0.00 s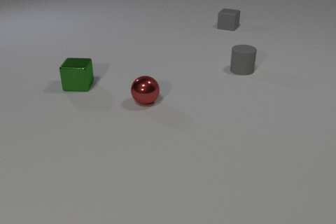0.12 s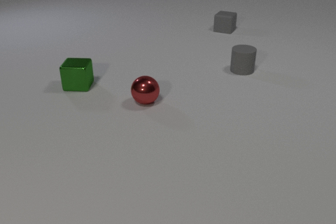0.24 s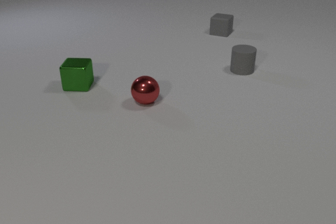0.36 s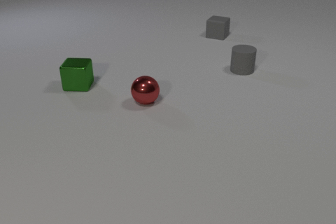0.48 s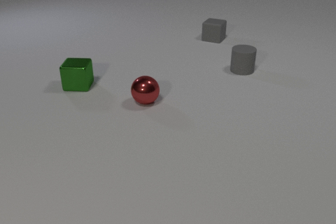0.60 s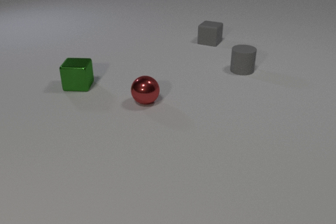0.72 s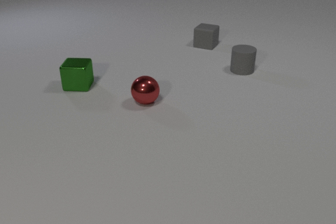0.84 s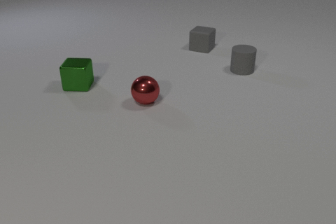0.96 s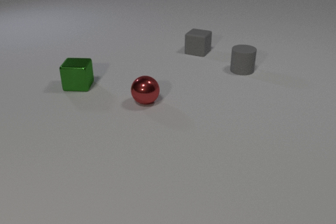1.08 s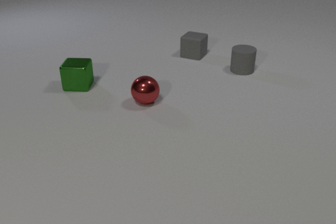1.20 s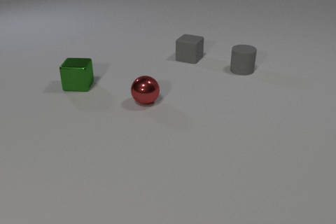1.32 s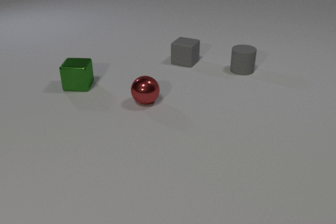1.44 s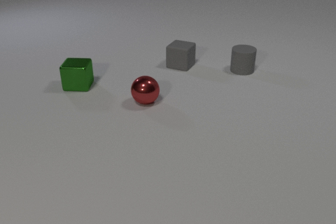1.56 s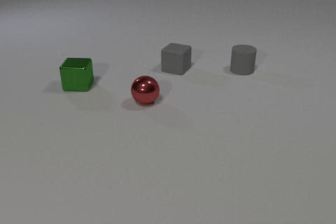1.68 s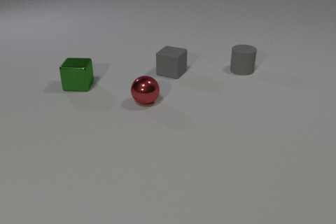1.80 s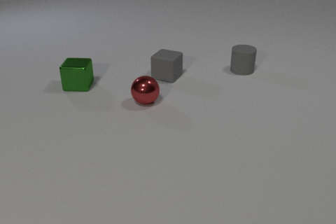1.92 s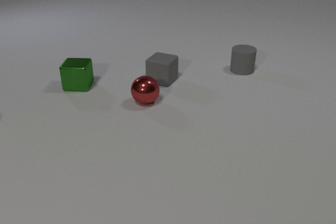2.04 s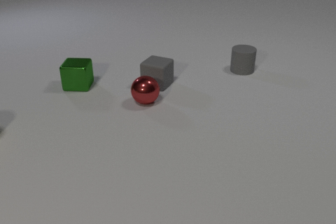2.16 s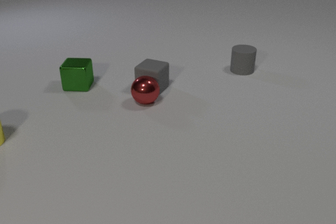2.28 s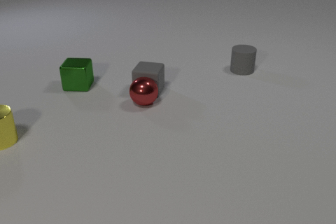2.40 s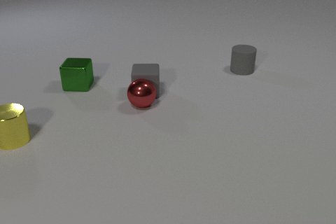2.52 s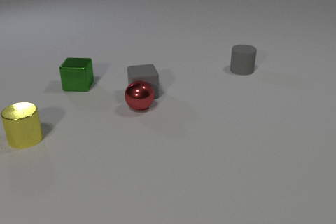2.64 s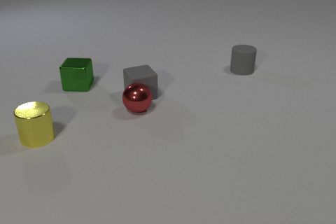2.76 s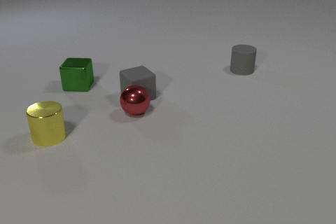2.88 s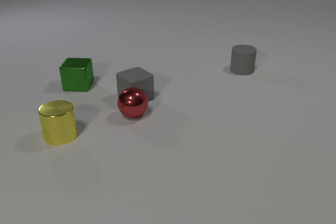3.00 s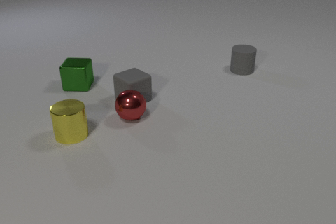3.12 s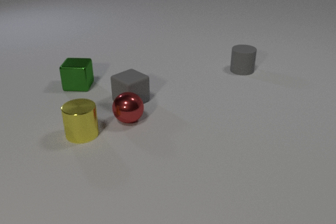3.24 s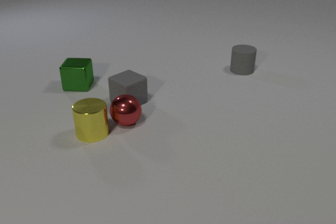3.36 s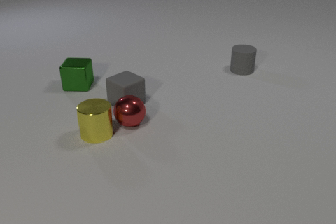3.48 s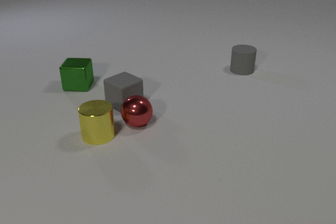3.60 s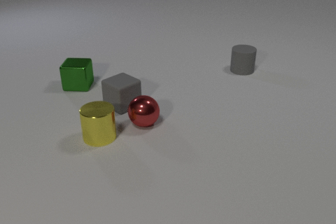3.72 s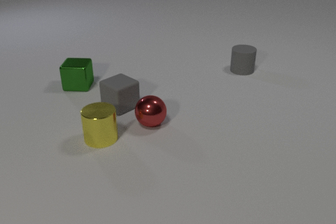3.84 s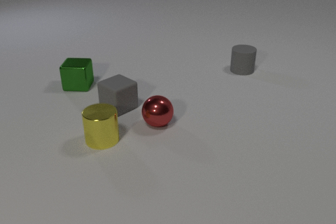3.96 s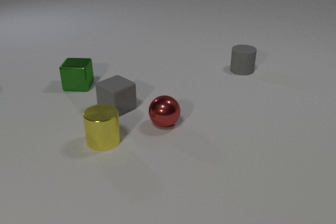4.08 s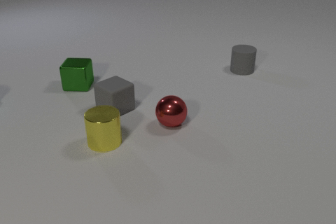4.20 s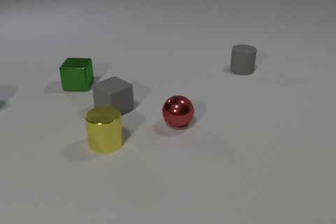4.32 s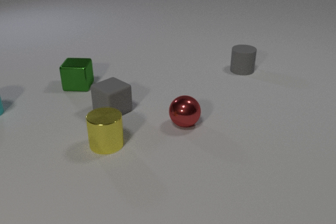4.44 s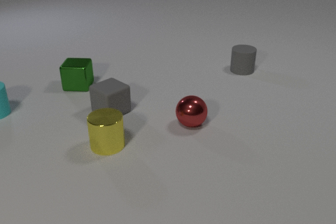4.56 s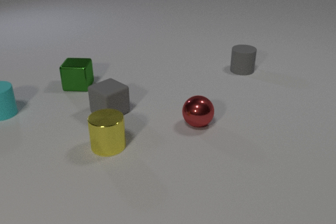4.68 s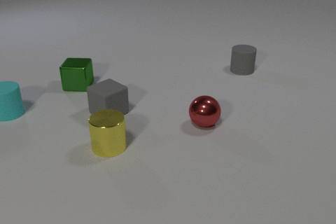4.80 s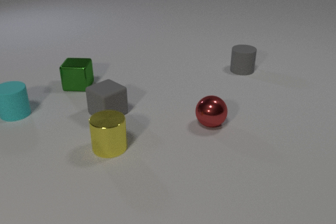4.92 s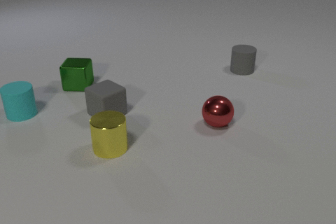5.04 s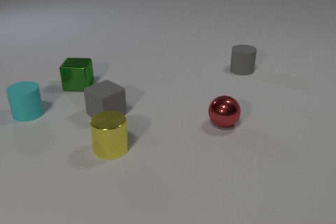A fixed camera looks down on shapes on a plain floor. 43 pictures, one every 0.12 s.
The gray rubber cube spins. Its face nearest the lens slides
to the right.
The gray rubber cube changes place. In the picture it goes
toward the camera.
0.00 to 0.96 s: The gray rubber cube slides toward the camera.
0.96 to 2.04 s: The gray rubber cube slides toward the camera and to the left.
2.04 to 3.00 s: The gray rubber cube slides toward the camera and to the left, spins counterclockwise seen from above by about 75 degrees, its near face sliding to the right. The red metal sphere rolls toward the camera and to the left. The yellow metal cylinder comes in at the left edge, slides to the right. The gray rubber cube and the red metal sphere collide.
3.00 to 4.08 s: The gray rubber cube slides toward the camera and to the left. The red metal sphere rolls to the right. The yellow metal cylinder slides to the right and toward the camera. The red metal sphere and the yellow metal cylinder collide.
4.08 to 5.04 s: The gray rubber cube slides to the left and toward the camera. The red metal sphere rolls to the right. The cyan rubber cylinder comes in at the left edge, slides to the right and toward the camera. The yellow metal cylinder slides toward the camera.
What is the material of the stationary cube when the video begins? metal.
How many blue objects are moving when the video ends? 0.
How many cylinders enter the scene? 2.
